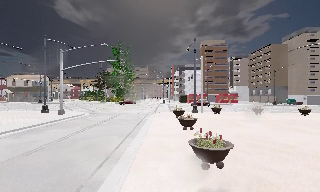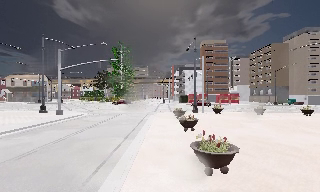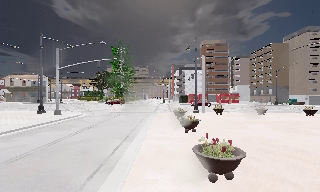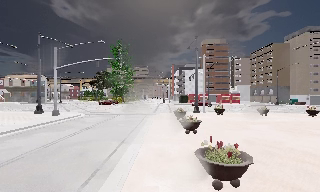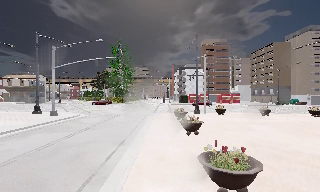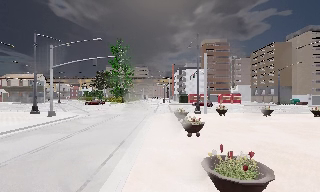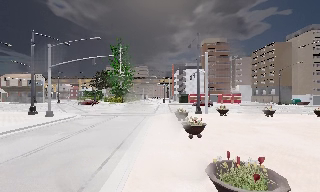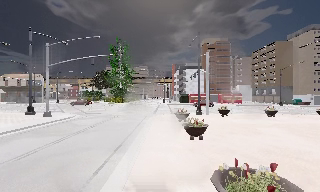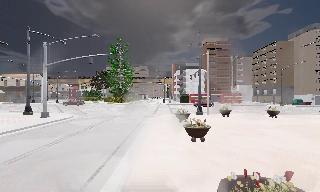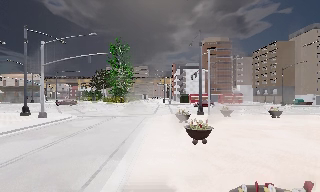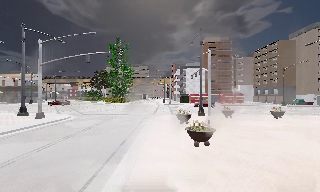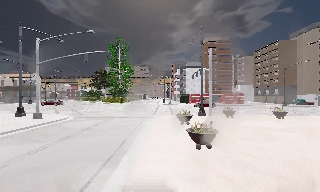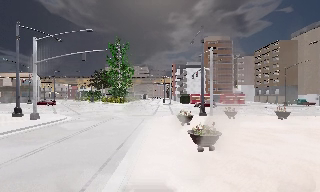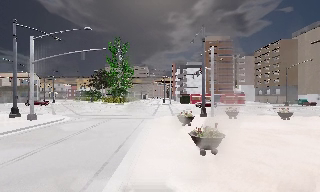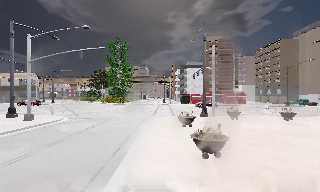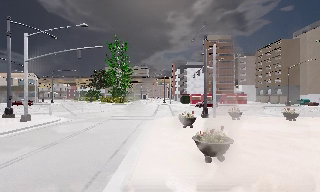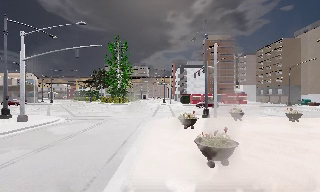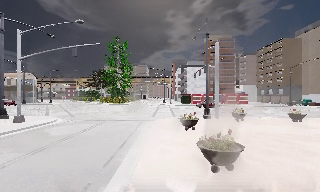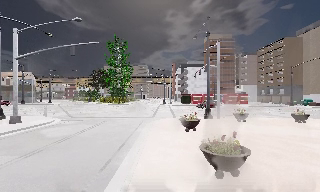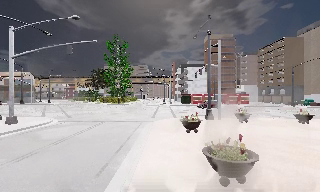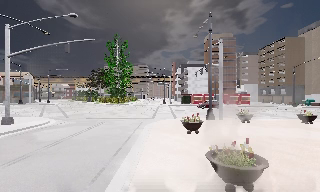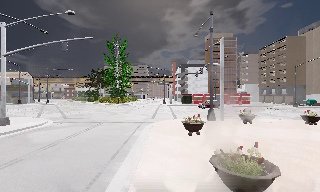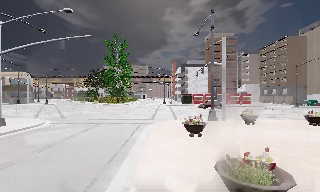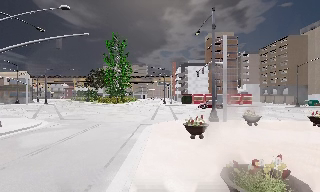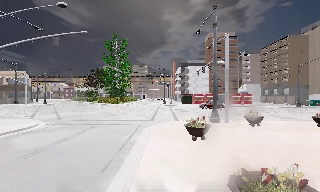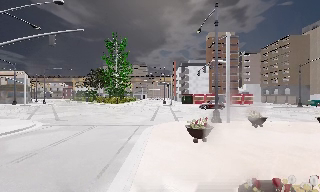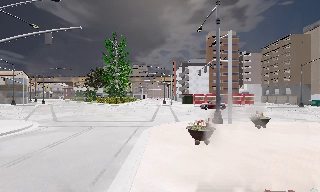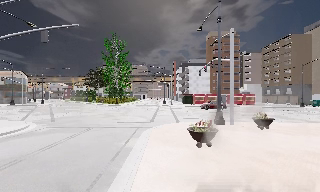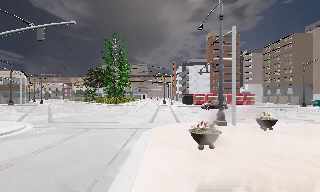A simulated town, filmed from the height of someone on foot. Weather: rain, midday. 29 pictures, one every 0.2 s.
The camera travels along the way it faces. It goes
forward.
0.0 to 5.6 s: The camera travels forward, about 10 m, so what stands in front looms larger.
The film runs forward here.
